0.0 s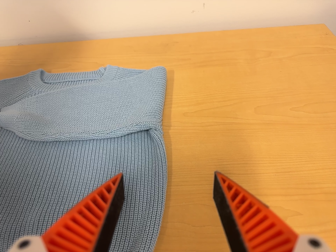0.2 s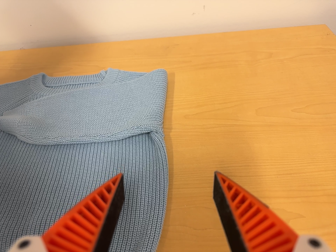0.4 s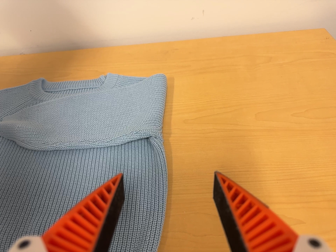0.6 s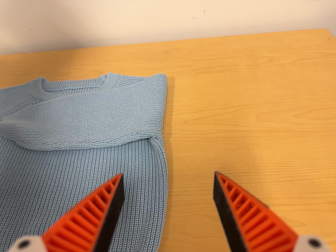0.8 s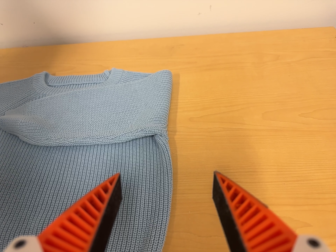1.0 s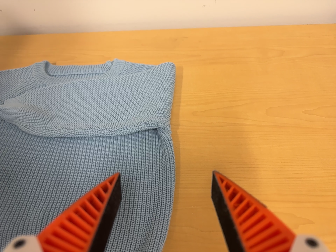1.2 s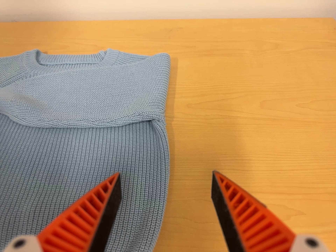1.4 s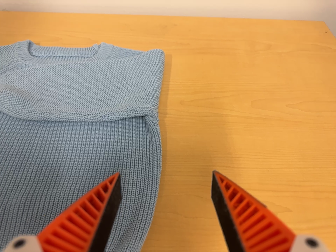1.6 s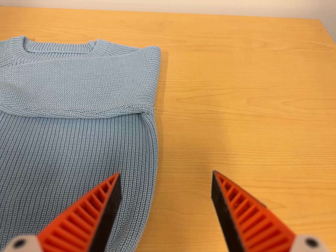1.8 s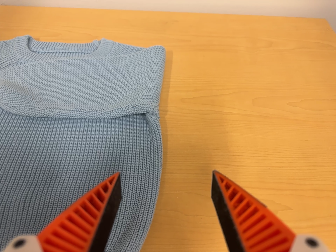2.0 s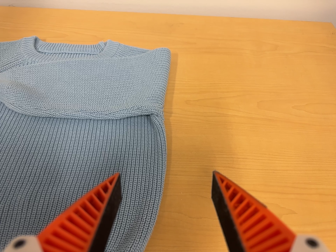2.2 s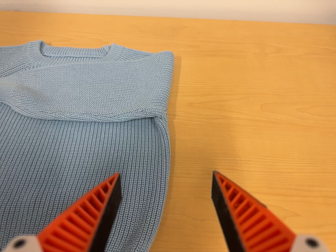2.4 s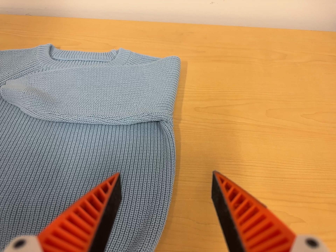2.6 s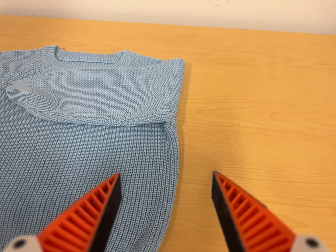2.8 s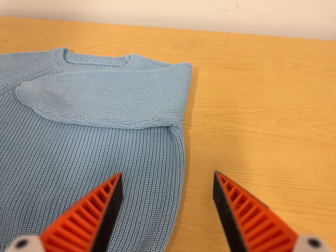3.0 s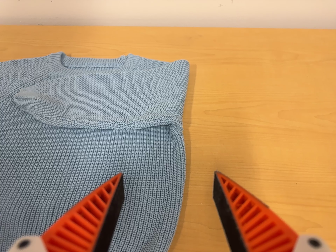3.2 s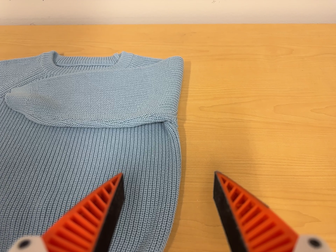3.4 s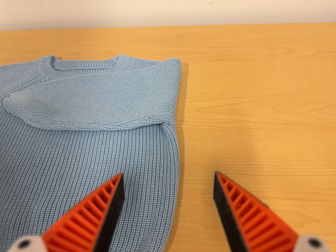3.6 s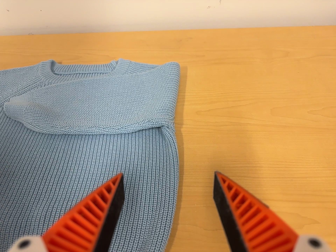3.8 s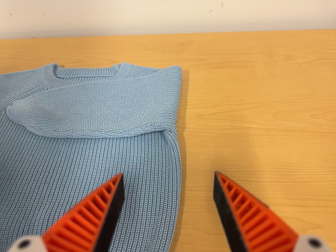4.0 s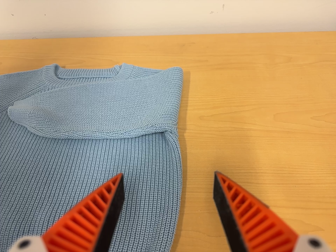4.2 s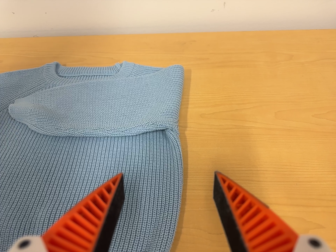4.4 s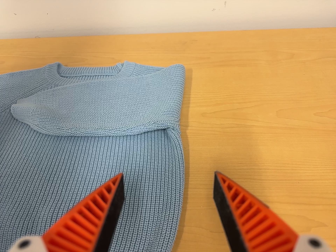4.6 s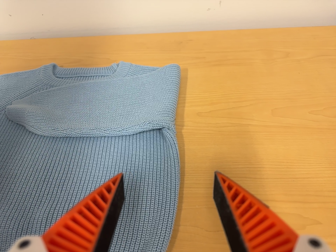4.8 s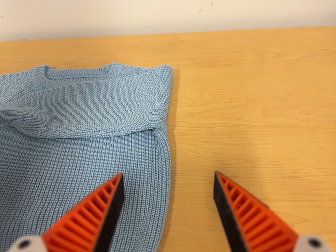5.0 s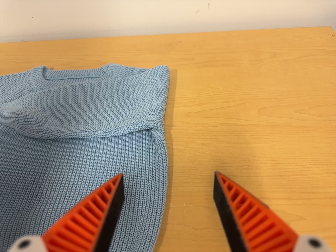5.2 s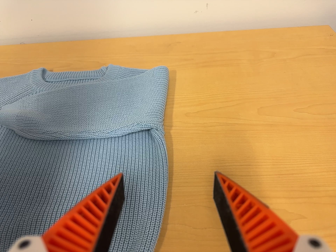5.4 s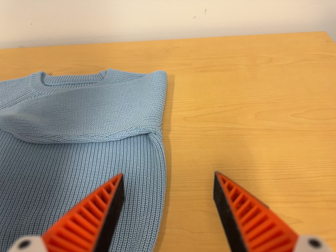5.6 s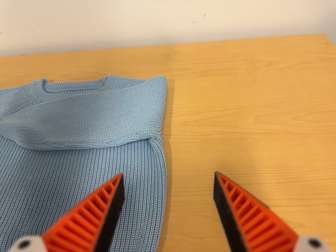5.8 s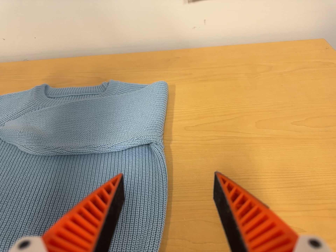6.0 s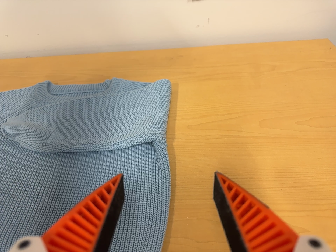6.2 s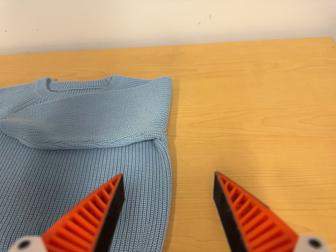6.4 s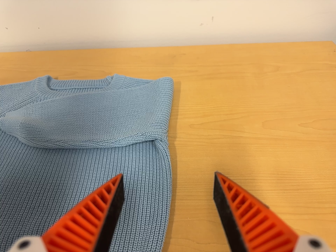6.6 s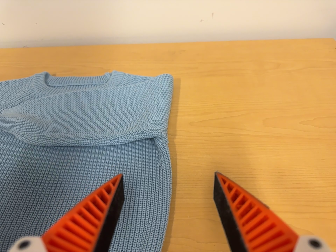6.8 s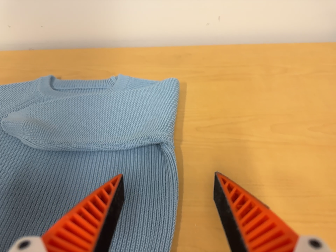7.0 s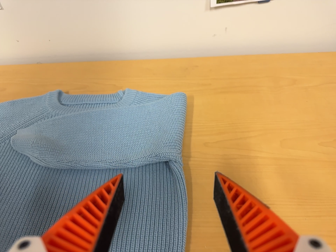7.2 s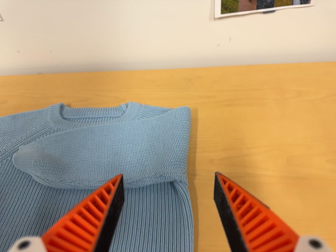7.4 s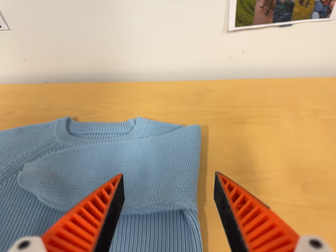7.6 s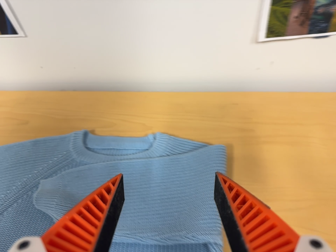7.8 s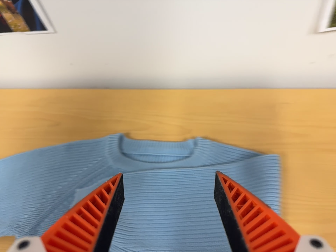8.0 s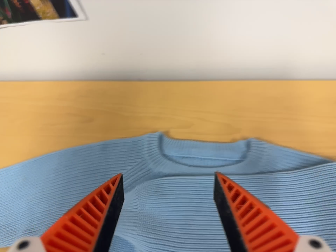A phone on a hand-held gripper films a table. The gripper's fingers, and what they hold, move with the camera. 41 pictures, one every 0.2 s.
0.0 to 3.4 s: The camera shifts only a little, or ends up much as it began.
3.4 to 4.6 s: The camera keeps its place and its aim.
4.6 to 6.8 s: The camera shifts only a little, or ends up much as it began.
6.8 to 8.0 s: The scene slides to the right, as the camera pans about 15 degrees to its left. It travels toward the top of its view, forward and to its left, about 26 cm, so close, fixed things drift downward. Its aim tips toward the bottom of its view by about 10 degrees.
The film runs backward here.
